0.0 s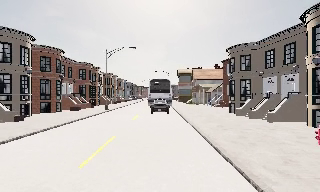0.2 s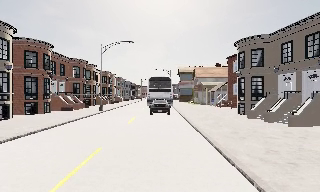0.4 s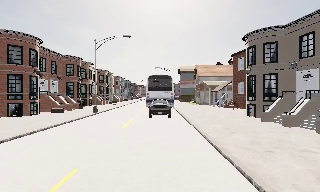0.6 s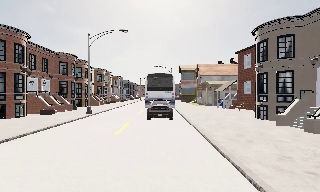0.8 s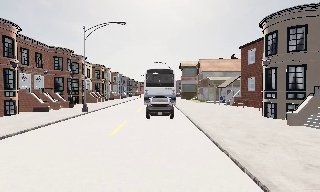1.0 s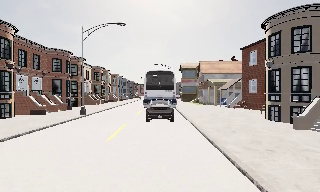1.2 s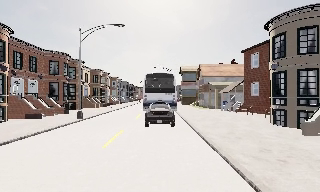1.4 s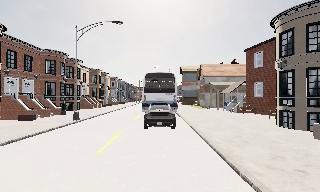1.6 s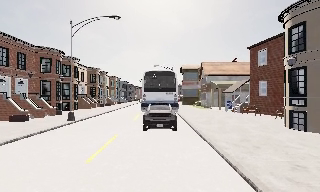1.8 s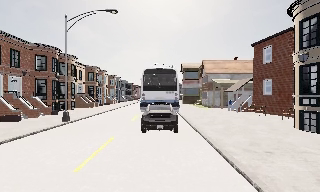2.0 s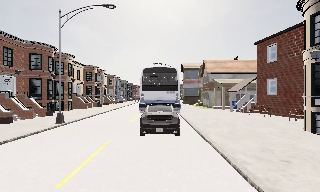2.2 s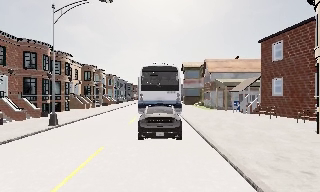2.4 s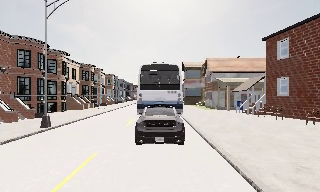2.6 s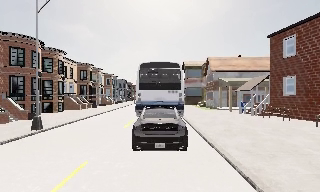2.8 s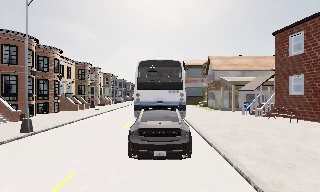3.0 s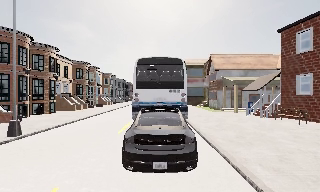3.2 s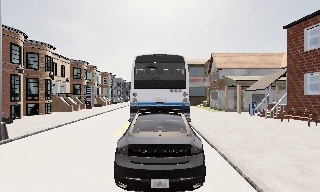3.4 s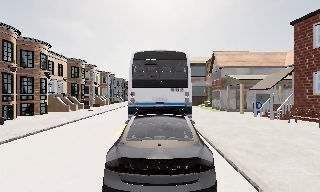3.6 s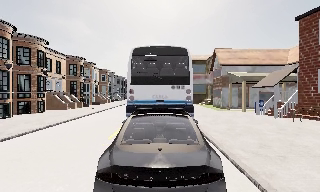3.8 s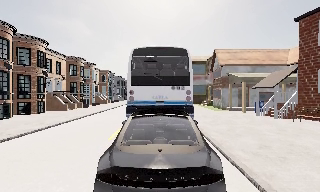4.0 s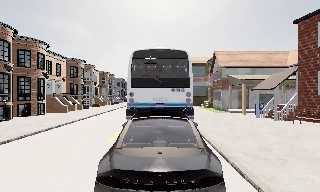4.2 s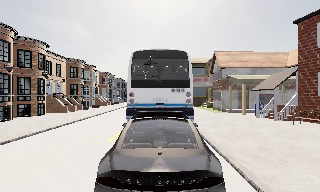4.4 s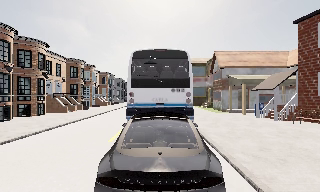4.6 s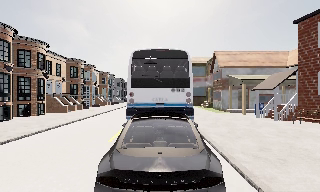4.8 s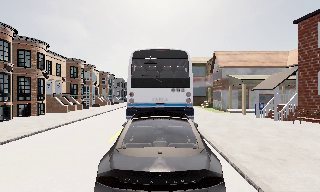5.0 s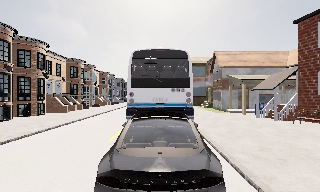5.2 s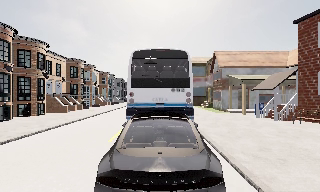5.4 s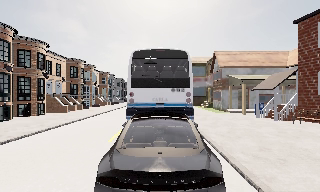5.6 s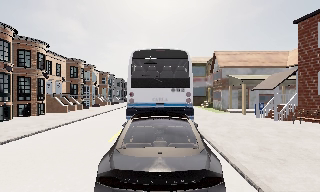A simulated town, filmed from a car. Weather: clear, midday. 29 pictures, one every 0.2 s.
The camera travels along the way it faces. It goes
forward.
0.0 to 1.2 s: The camera travels forward, about 6 m, so what stands in front looms larger. It loses speed.
1.2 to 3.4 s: The camera travels forward, about 7 m, so what stands in front looms larger.
3.4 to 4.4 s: The camera shifts only a little, or ends up much as it began.
4.4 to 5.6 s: The camera keeps its place and its aim.
The film runs forward here.
